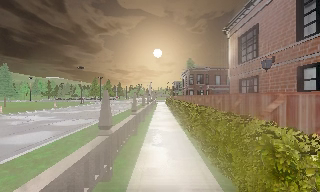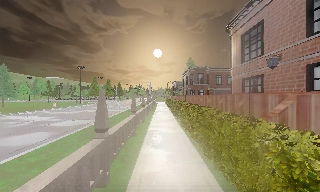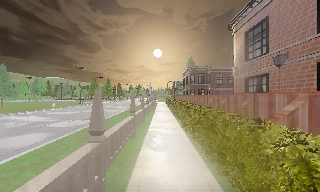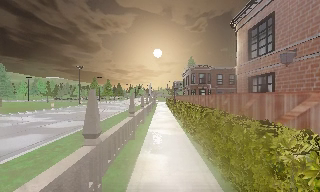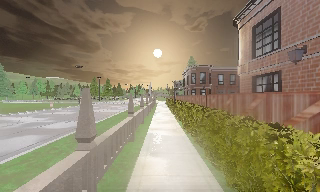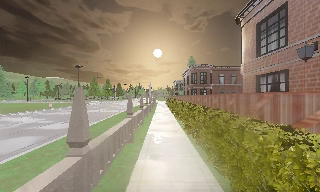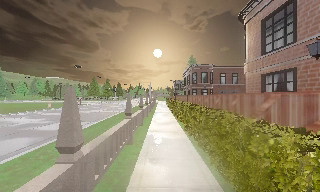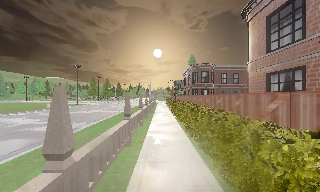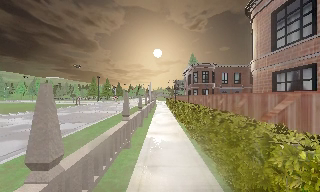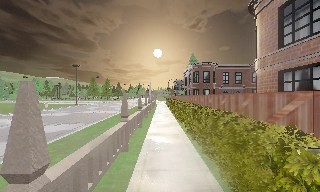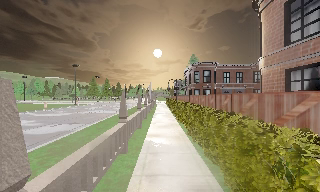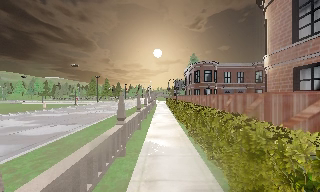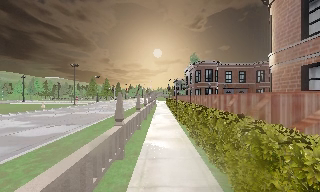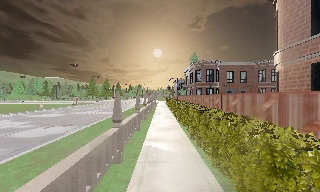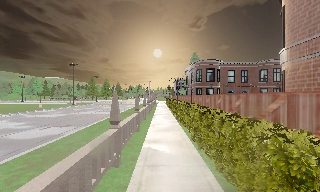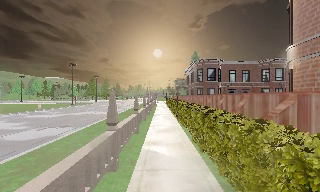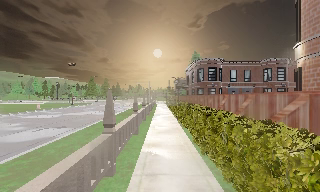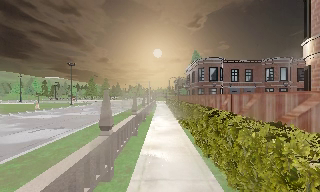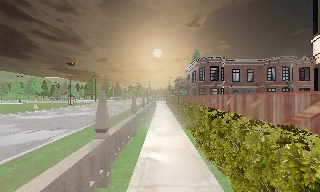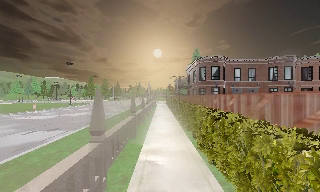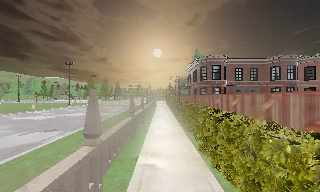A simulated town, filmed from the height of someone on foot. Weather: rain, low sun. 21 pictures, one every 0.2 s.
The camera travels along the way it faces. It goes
forward.
0.0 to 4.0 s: The camera travels forward, about 7 m, so what stands in front looms larger.
The film runs forward here.
